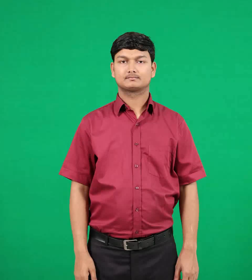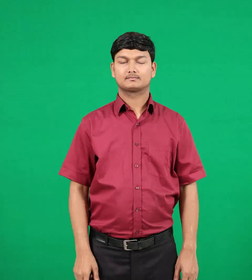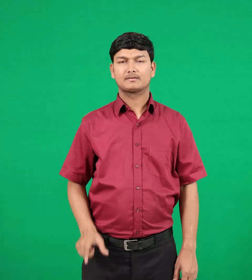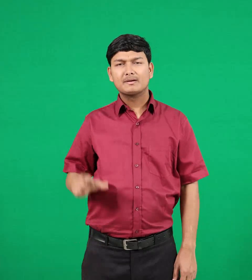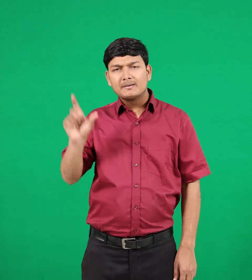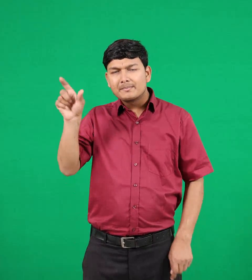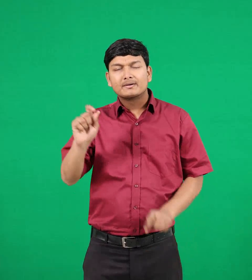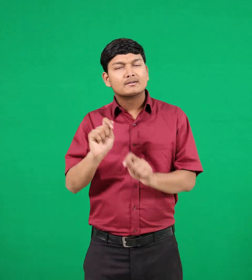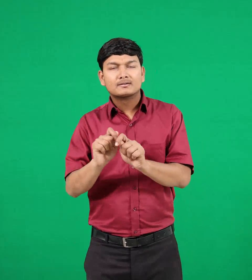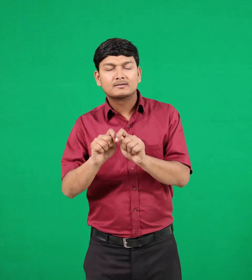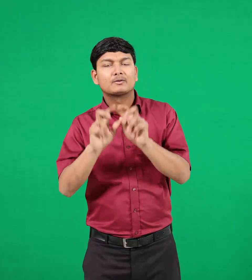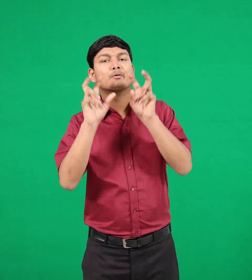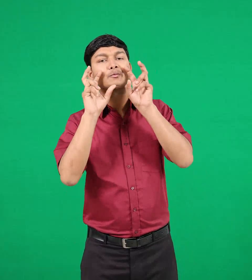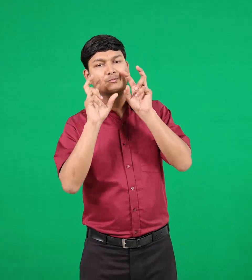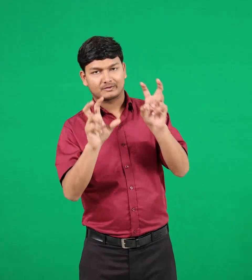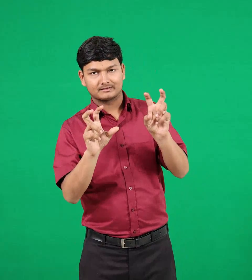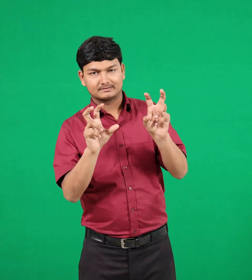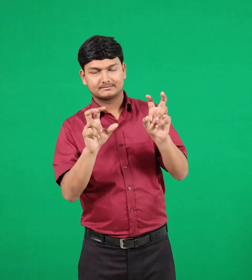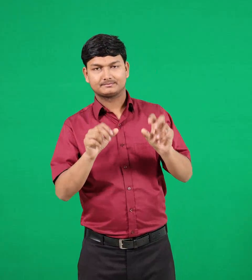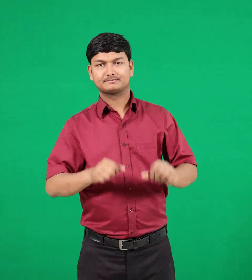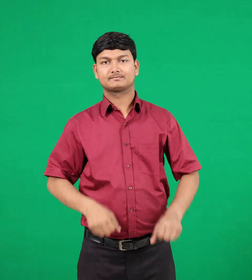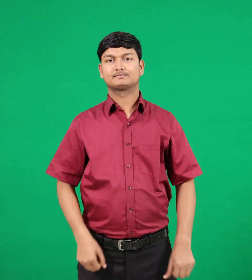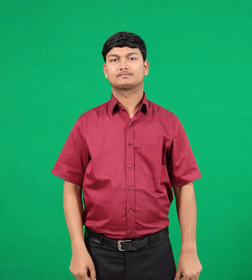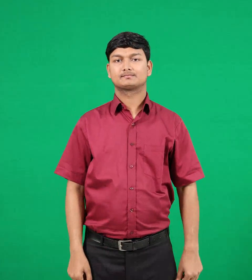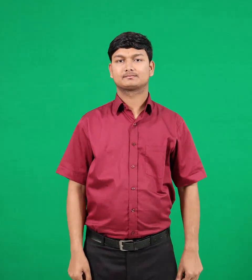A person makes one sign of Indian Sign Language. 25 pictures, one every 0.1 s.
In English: watcher
